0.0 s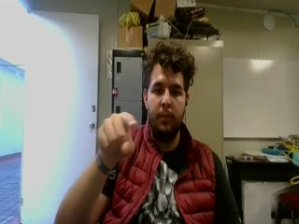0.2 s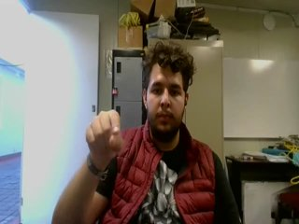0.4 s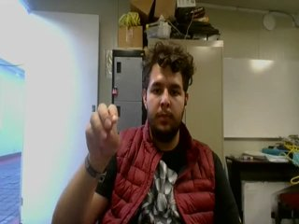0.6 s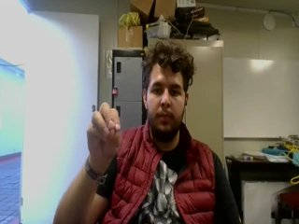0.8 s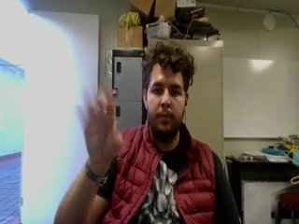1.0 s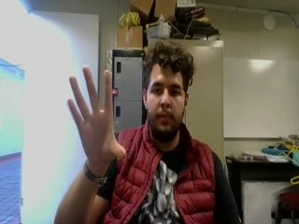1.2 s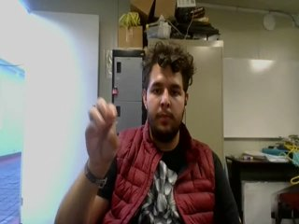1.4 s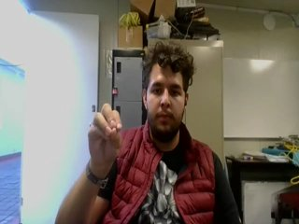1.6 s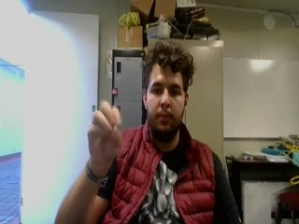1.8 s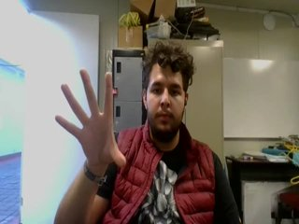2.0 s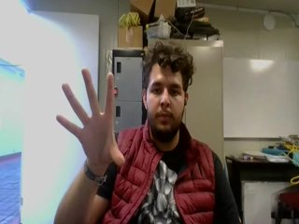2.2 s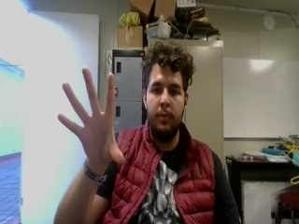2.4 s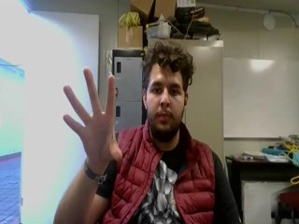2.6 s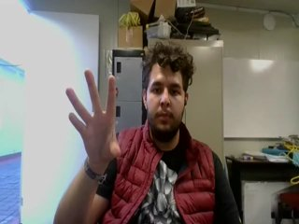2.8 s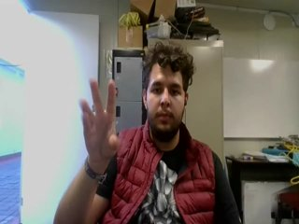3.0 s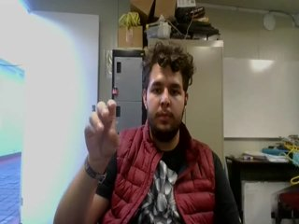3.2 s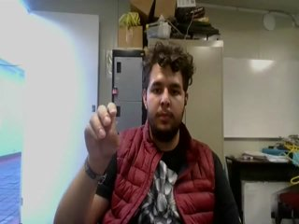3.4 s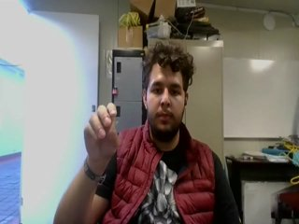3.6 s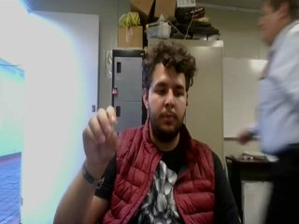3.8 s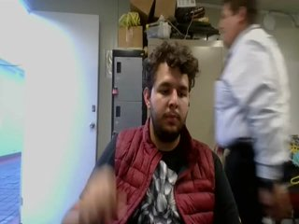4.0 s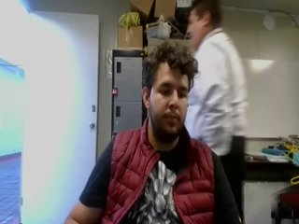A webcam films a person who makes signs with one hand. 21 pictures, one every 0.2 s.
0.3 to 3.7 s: Open twice.
